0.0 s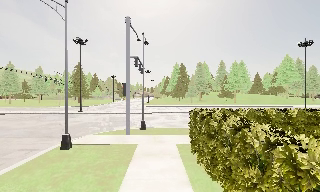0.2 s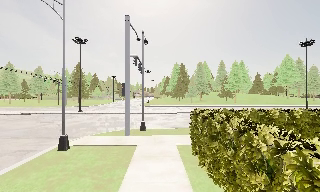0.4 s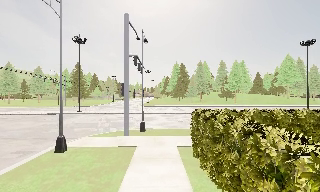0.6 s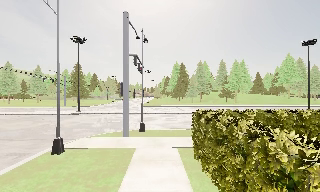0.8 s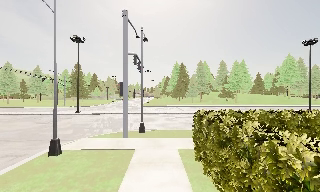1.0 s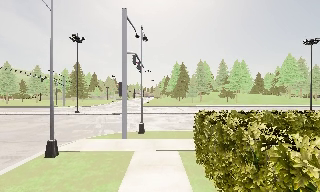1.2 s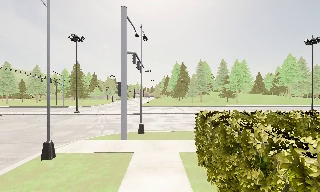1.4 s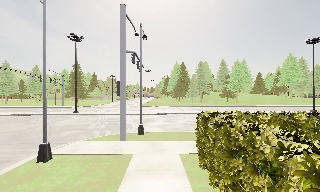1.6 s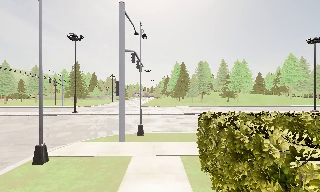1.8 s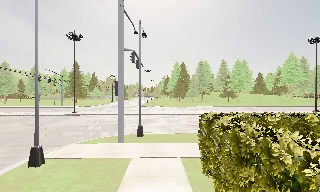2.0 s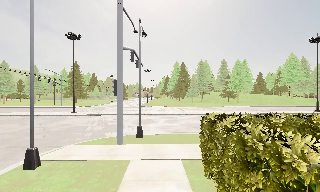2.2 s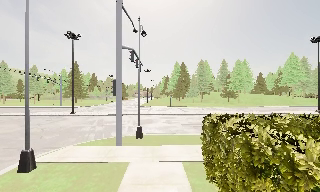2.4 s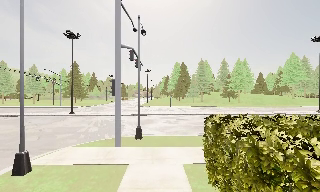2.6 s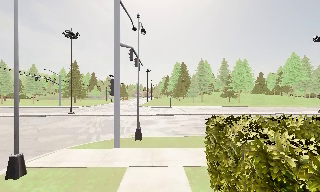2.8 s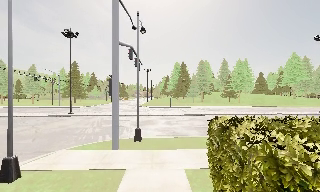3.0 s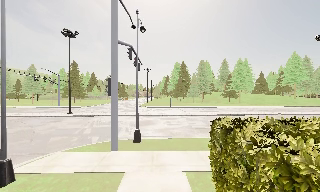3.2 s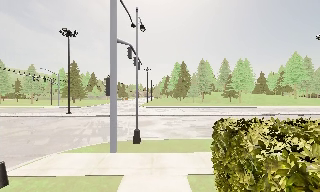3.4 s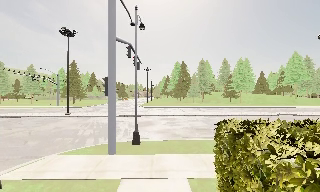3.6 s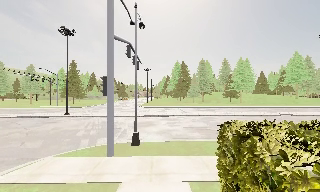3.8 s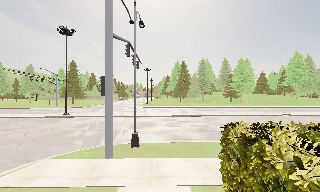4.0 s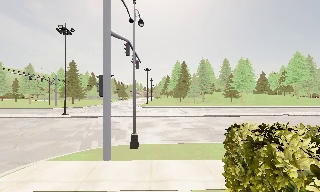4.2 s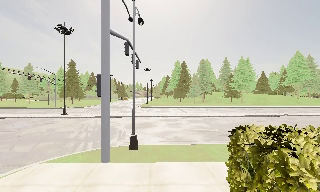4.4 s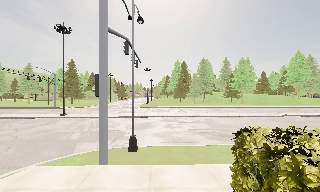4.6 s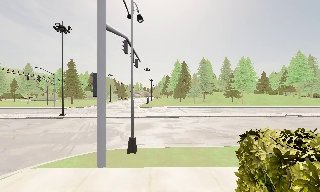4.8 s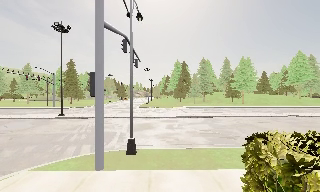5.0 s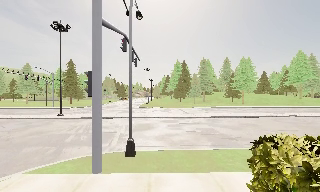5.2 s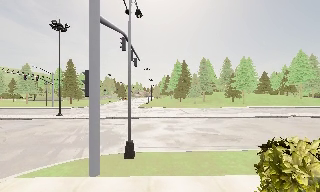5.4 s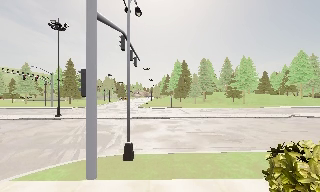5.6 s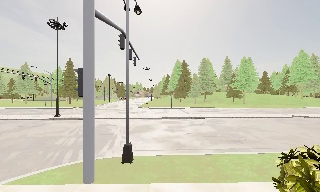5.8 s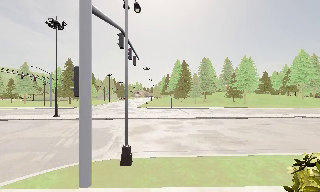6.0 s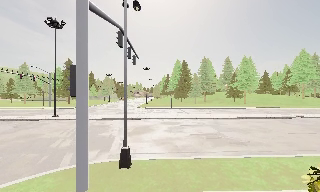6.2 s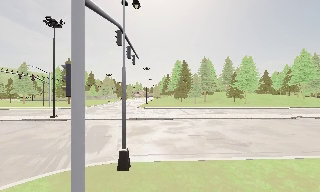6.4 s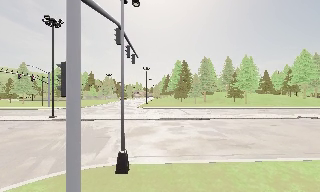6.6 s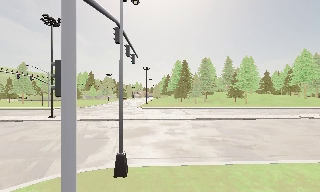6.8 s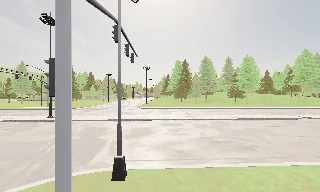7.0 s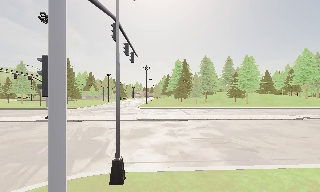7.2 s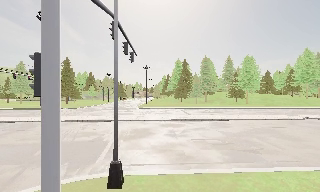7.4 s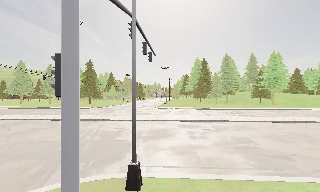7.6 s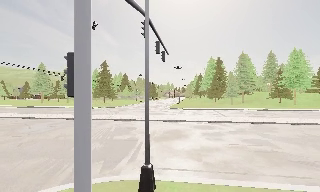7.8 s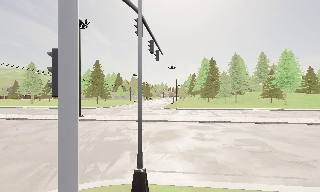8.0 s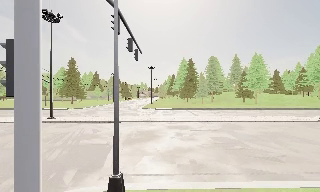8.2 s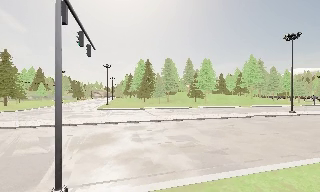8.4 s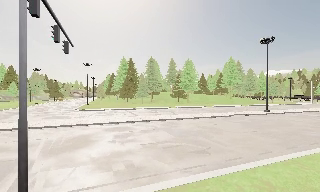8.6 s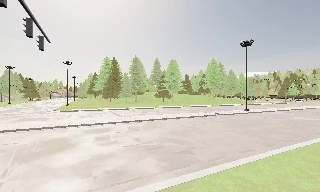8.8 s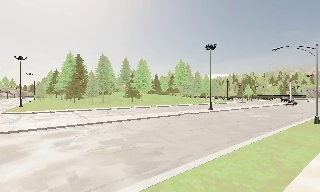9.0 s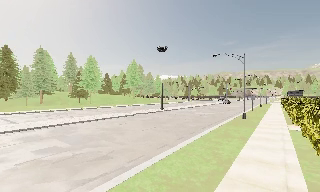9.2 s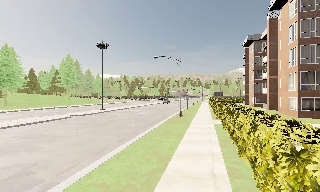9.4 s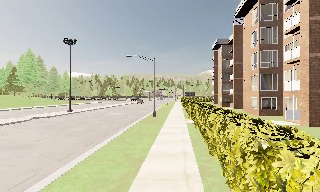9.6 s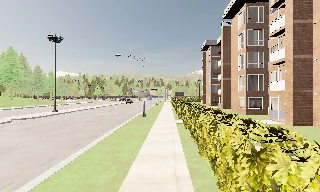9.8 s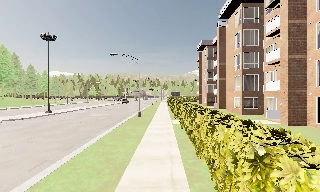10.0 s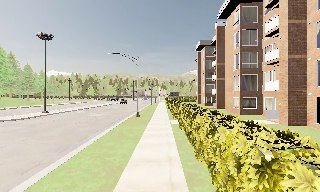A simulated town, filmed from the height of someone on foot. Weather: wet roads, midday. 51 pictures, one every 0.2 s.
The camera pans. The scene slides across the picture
to the left.
The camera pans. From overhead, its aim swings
clockwise.
0.0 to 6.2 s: The camera travels forward, about 6 m, so what stands in front looms larger.
6.2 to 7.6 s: The scene slides to the right, as the camera pans about 10 degrees to its left. It travels forward, about 1.5 m, so what stands in front looms larger.
7.6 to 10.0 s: The camera swings to its right by about 100 degrees, and the scene slides to the left. It travels forward, about 2.5 m.
The film runs forward here.
